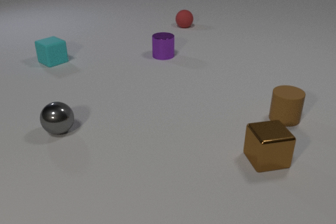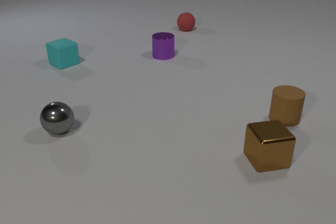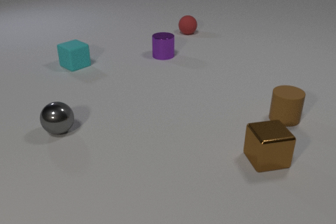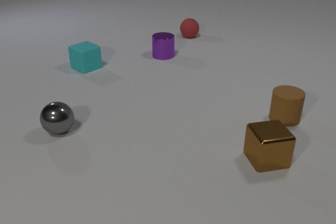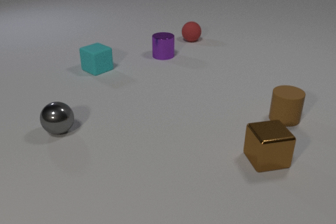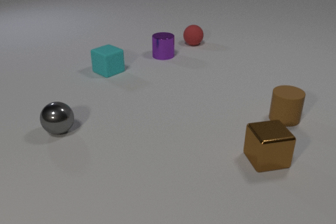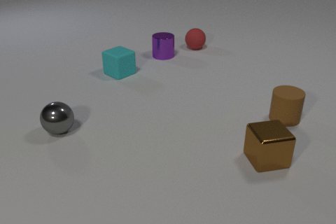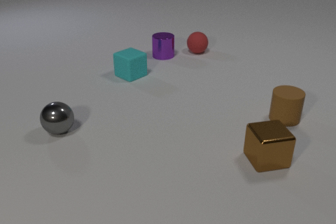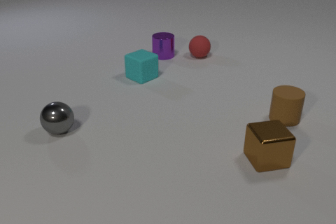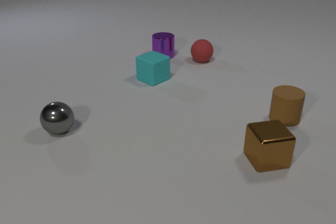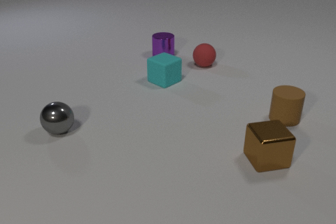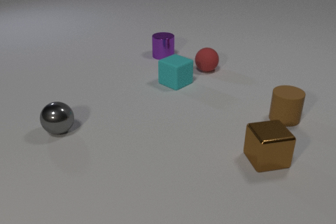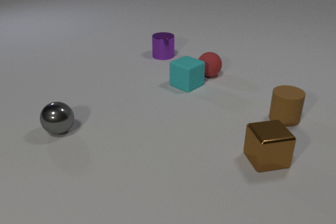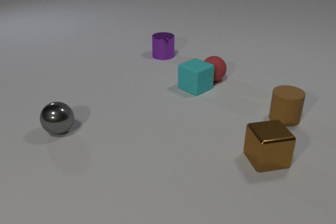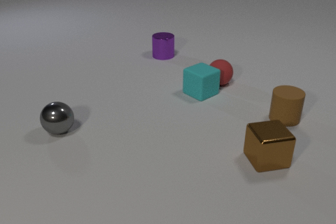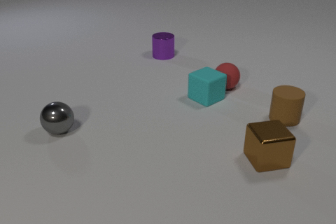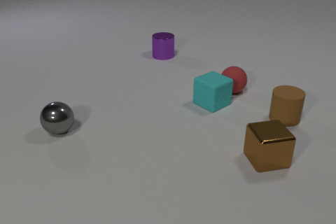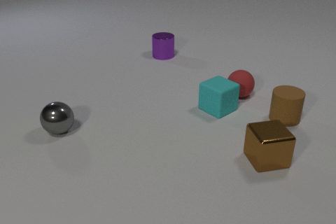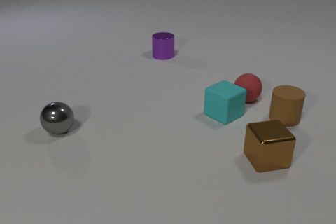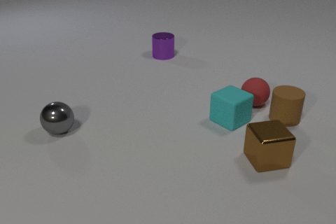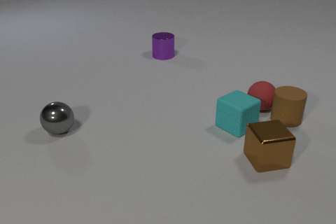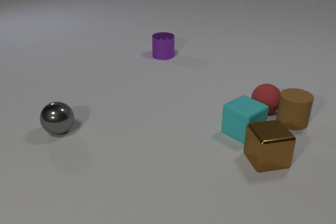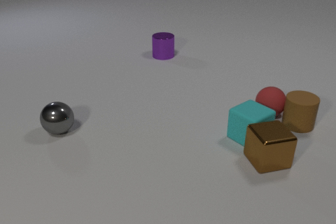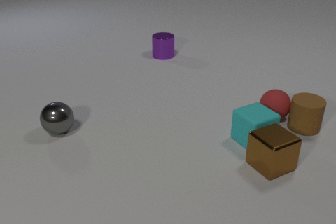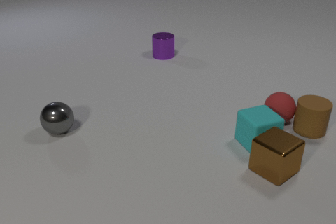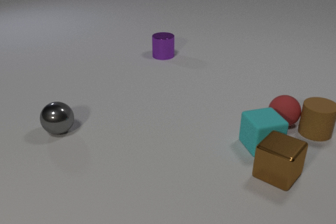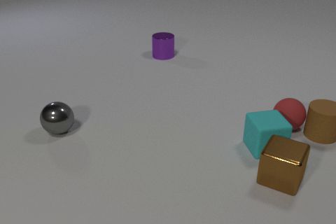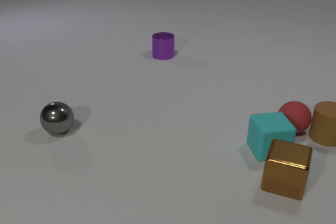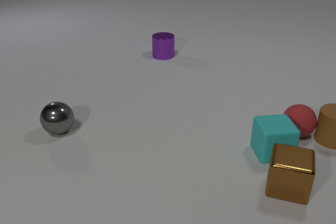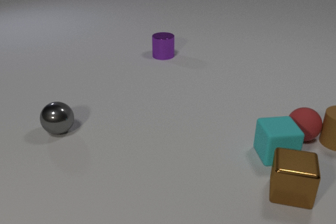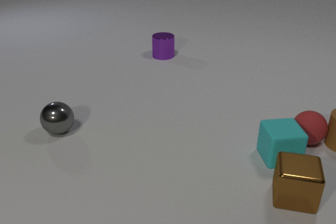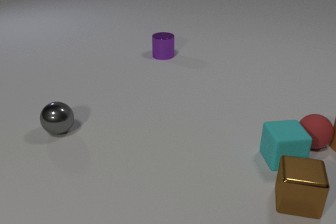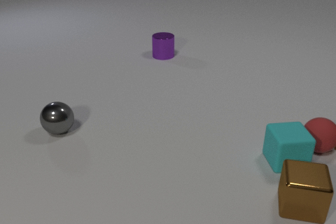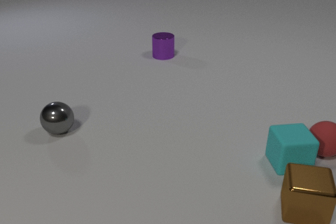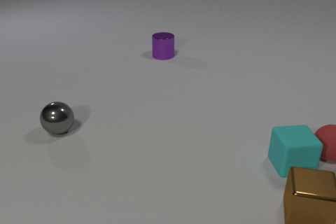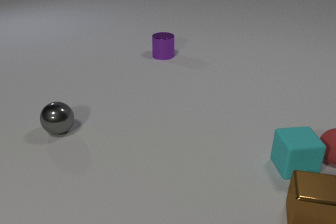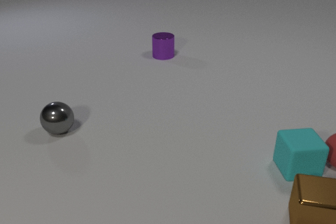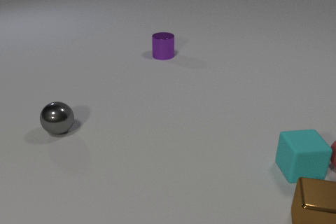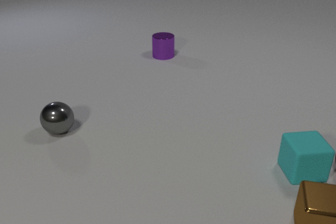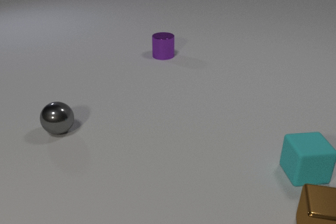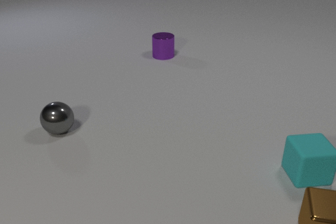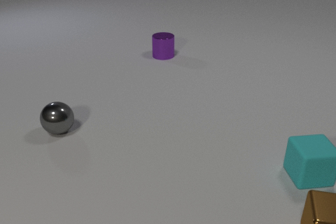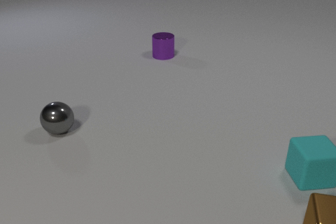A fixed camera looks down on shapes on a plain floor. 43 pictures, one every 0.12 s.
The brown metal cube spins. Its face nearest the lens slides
to the right.
The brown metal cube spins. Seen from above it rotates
counterclockwise.
0.00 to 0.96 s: The red rubber sphere rolls toward the camera. The cyan rubber cube slides to the right and toward the camera.
0.96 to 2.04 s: The red rubber sphere rolls toward the camera and to the right. The cyan rubber cube slides to the right and toward the camera. The red rubber sphere and the cyan rubber cube collide.
2.04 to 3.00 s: The red rubber sphere rolls toward the camera and to the right. The cyan rubber cube slides toward the camera and to the right, spins so that its near face slides to the left, clockwise seen from above. The brown rubber cylinder slides to the right and toward the camera. The brown metal cube slides toward the camera and to the right, spins so that its near face slides to the right, counterclockwise seen from above. The red rubber sphere and the brown rubber cylinder collide. The cyan rubber cube and the brown metal cube collide.
3.00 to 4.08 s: The red rubber sphere rolls to the right and toward the camera. The cyan rubber cube slides to the right and toward the camera. The brown rubber cylinder slides to the right and toward the camera, leaves at the right edge. The brown metal cube slides toward the camera and to the right, spins counterclockwise seen from above by about 30 degrees, its near face sliding to the right.
4.08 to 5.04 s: The red rubber sphere rolls to the right and toward the camera, leaves at the right edge. The cyan rubber cube slides to the right and toward the camera. The brown metal cube slides toward the camera and to the right.
What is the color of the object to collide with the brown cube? cyan.
What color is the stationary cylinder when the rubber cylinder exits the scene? purple.
What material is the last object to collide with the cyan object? metal.
